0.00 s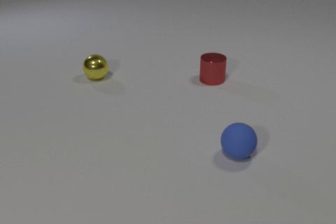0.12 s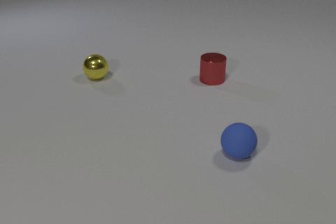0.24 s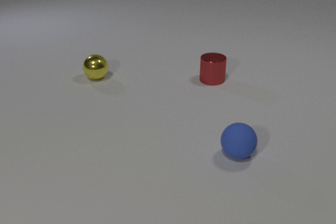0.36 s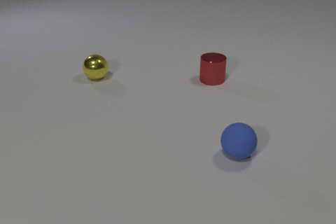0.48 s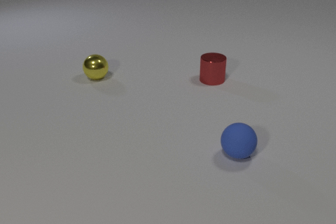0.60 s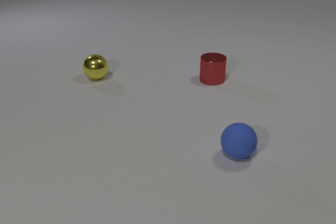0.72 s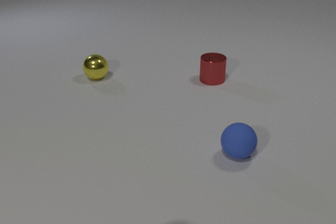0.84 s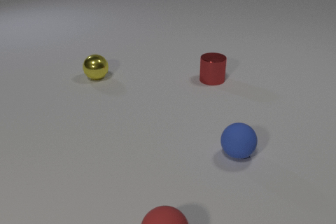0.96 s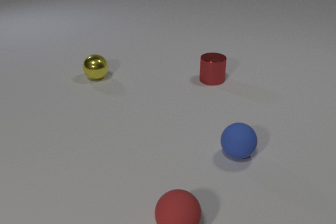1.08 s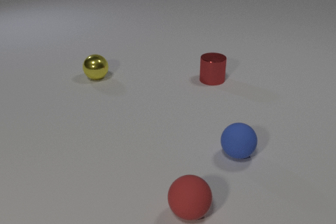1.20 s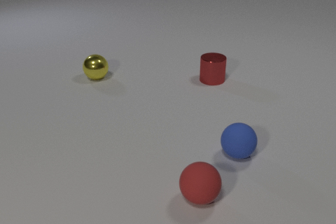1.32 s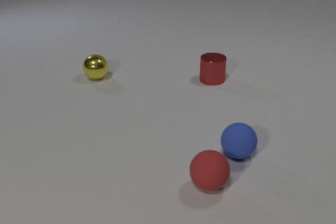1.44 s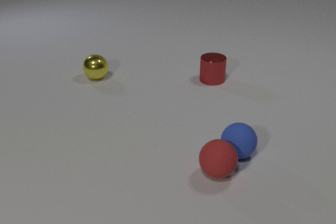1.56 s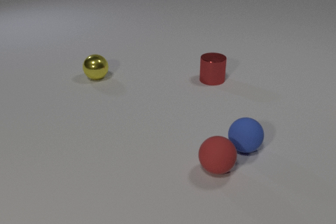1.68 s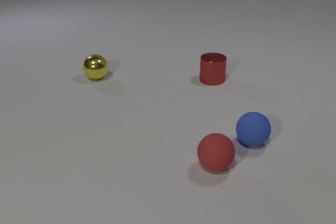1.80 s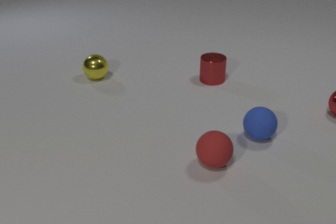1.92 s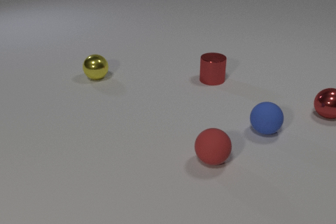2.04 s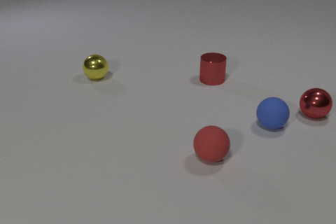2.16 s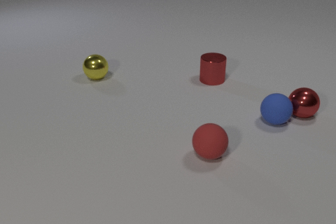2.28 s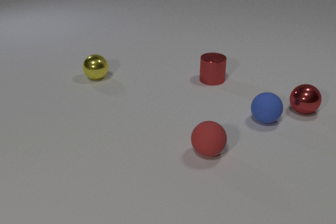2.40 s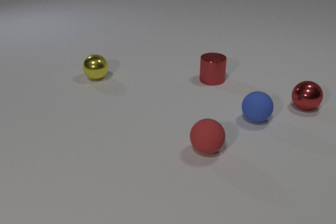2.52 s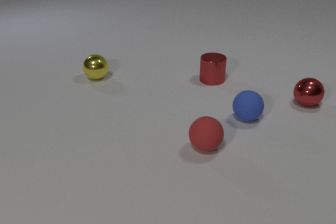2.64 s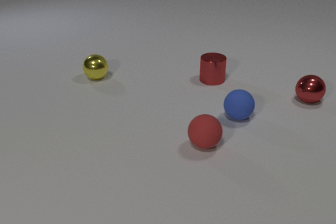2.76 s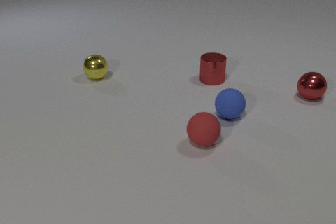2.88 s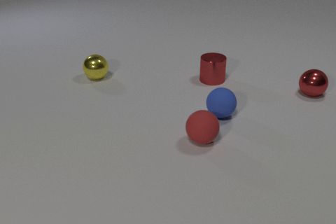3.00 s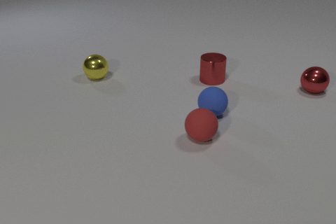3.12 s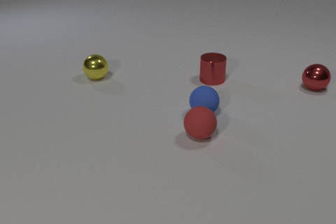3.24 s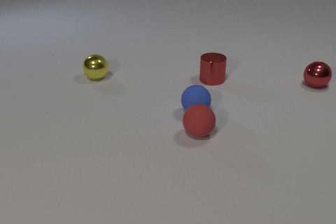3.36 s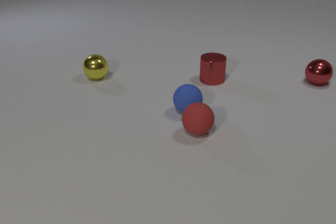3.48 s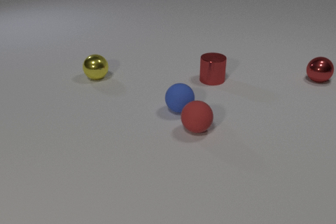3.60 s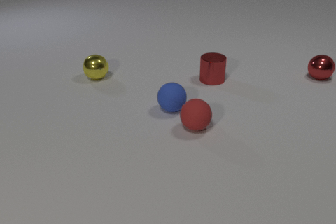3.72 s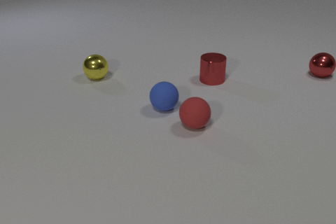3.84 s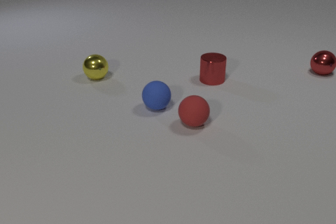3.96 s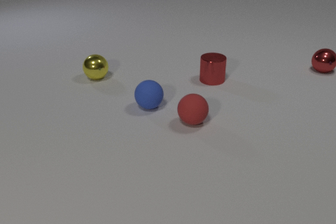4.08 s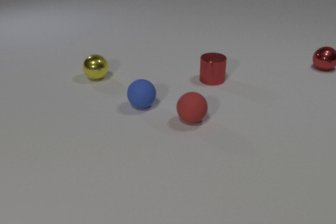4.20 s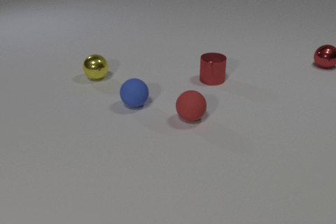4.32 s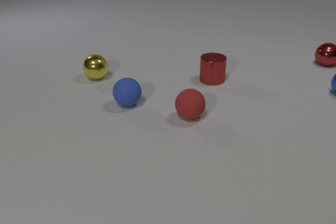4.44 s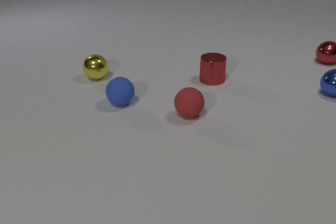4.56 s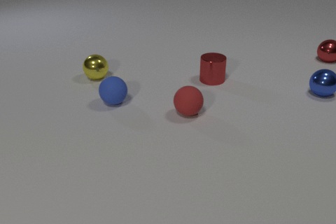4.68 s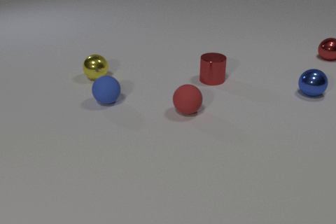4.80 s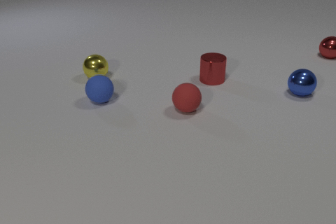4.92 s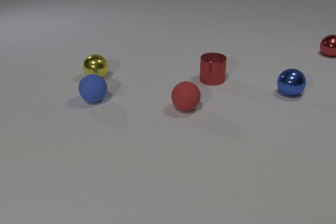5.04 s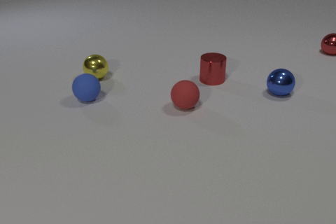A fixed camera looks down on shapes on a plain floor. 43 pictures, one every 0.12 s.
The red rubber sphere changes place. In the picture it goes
away from the camera.
The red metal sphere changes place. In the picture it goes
away from the camera.
0.00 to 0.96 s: The red rubber sphere comes in at the bottom edge, rolls away from the camera and to the right.
0.96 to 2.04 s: The red rubber sphere rolls away from the camera. The blue rubber sphere rolls away from the camera and to the right. The red metal sphere comes in at the right edge, rolls to the left and toward the camera. The red rubber sphere and the blue rubber sphere collide.
2.04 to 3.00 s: The red rubber sphere rolls away from the camera. The blue rubber sphere rolls to the left. The red metal sphere rolls away from the camera. The blue rubber sphere and the red metal sphere collide.
3.00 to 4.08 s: The red rubber sphere rolls away from the camera. The blue rubber sphere rolls to the left. The red metal sphere rolls away from the camera.
4.08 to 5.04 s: The red rubber sphere rolls away from the camera. The blue rubber sphere rolls to the left. The blue metal sphere comes in at the right edge, rolls to the left. The red metal sphere rolls away from the camera.
What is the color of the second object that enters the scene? red.
Are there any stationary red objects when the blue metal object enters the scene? yes.
What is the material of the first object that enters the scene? rubber.
